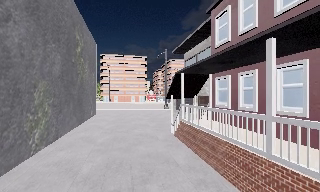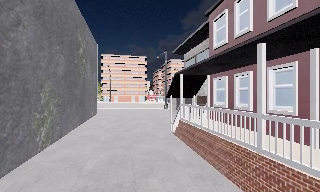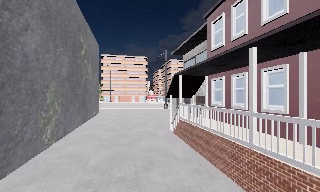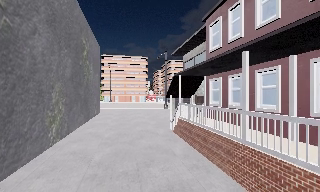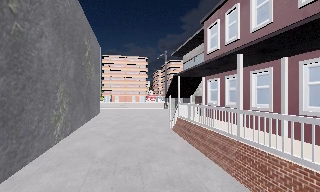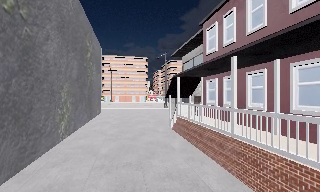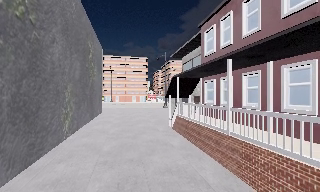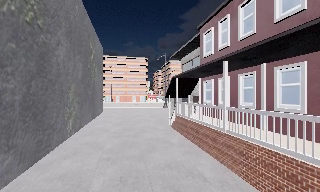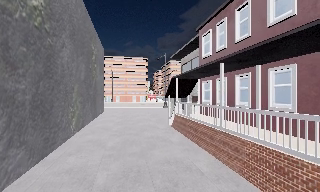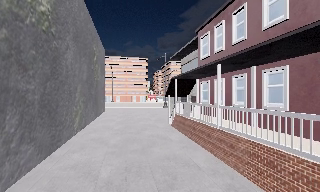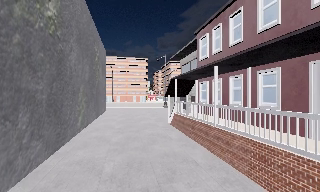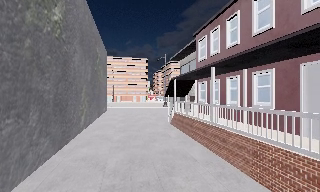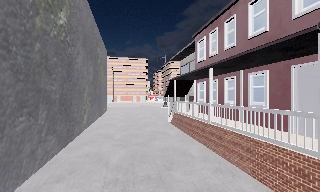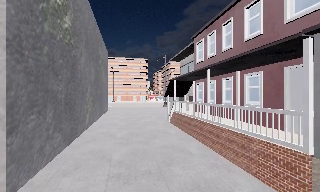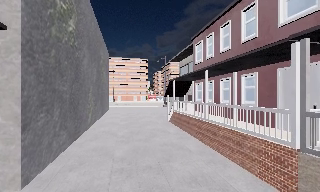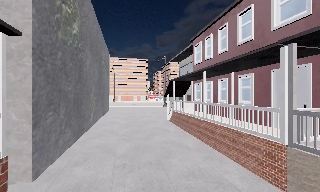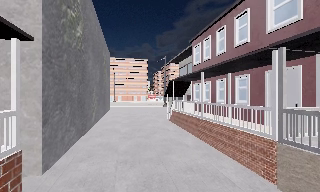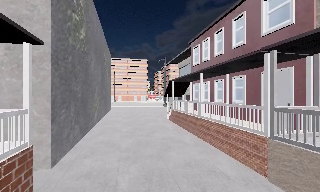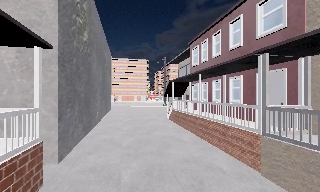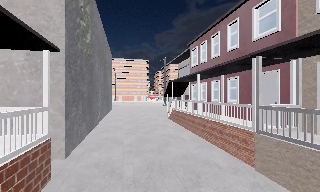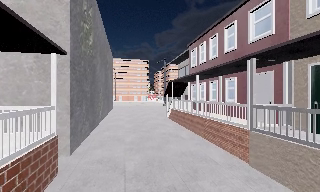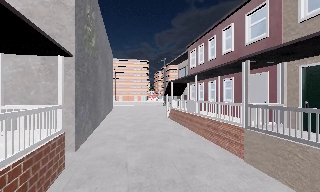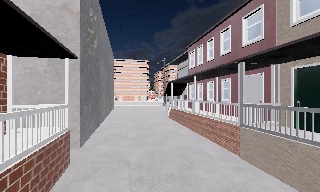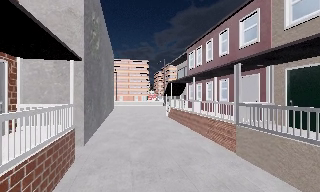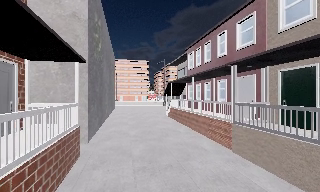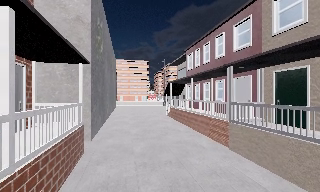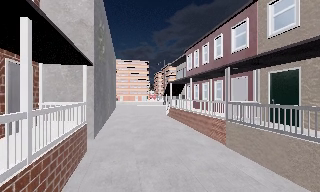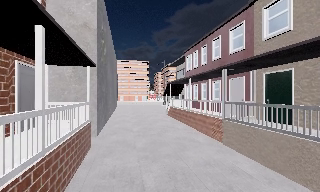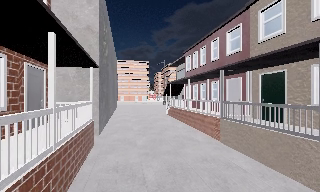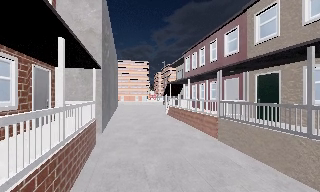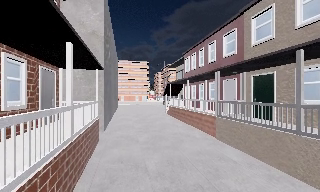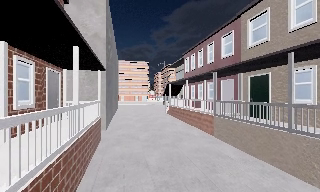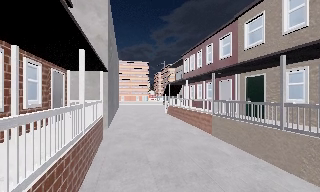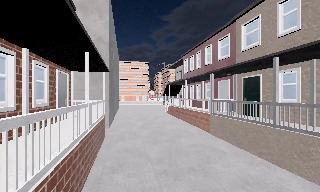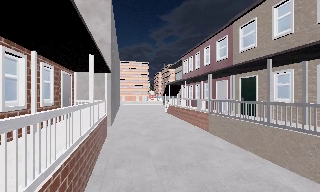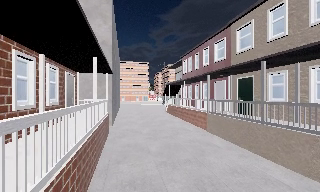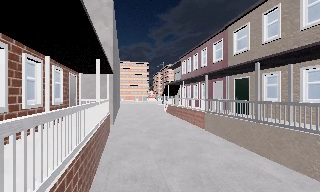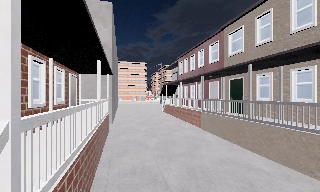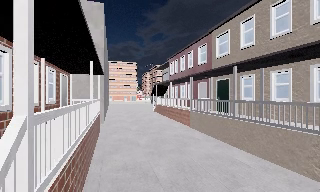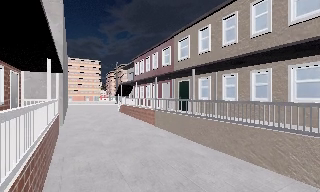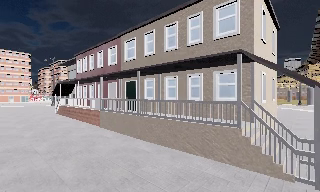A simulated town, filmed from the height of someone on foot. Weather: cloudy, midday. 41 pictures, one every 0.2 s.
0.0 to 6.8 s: The camera travels backward, about 11 m, so what stands in front gets smaller.
6.8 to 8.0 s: The camera pans to its right, which is clockwise from overhead, by about 35 degrees. It travels backward, about 2 m.
The film runs backward here.
